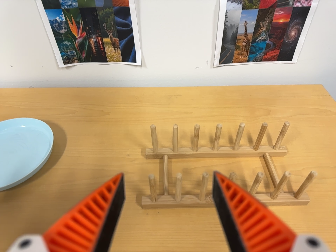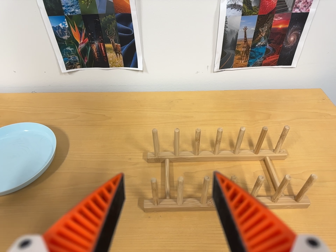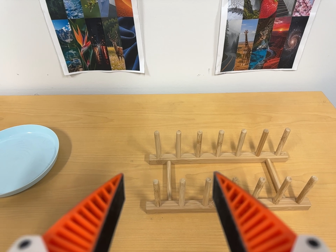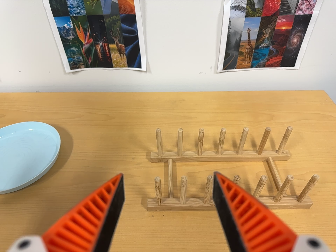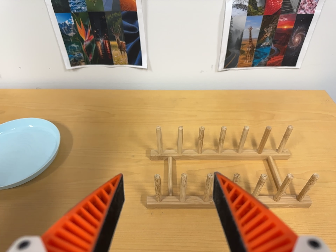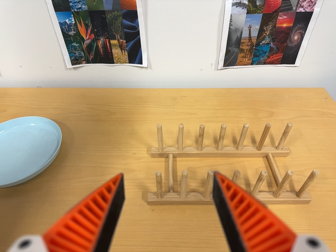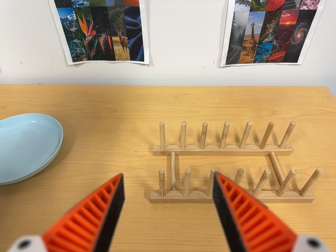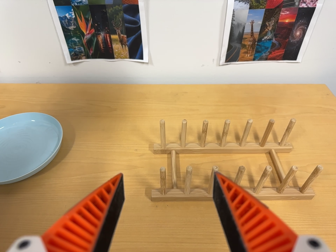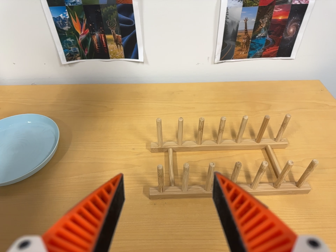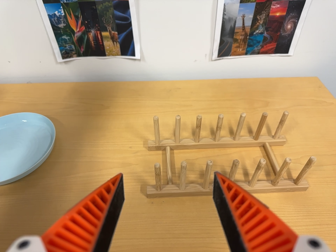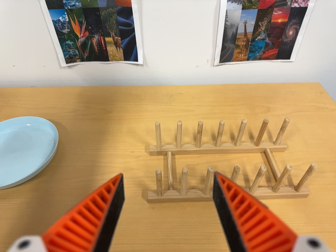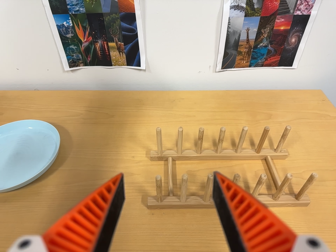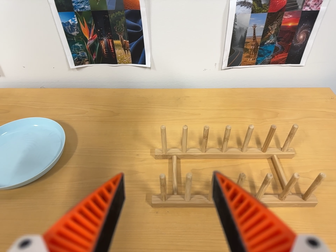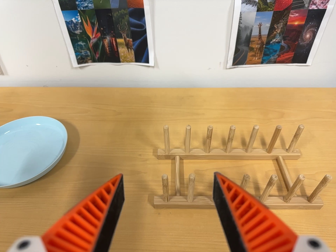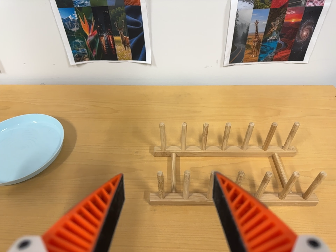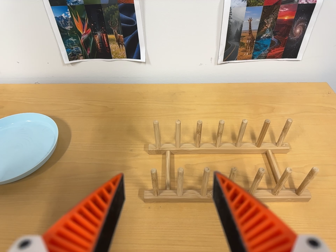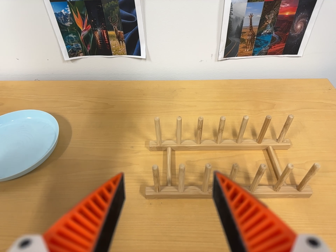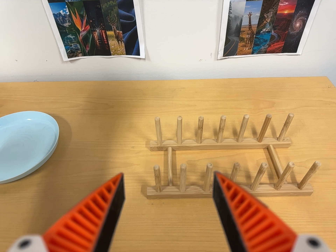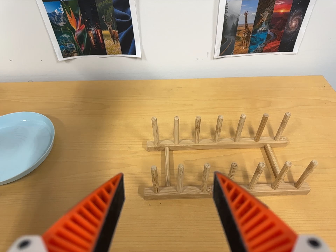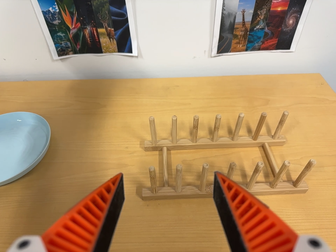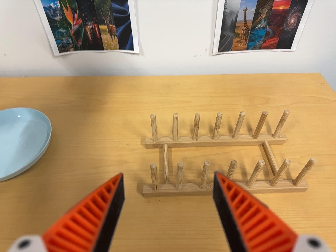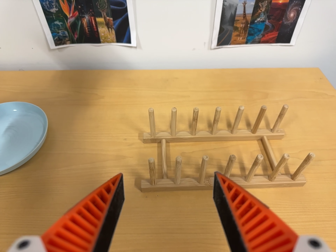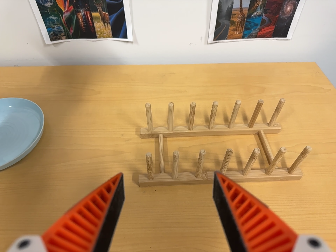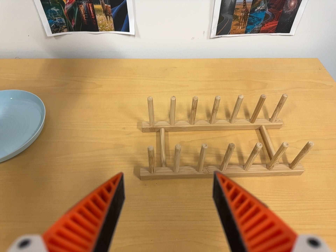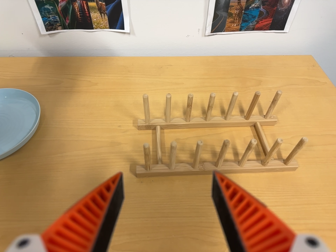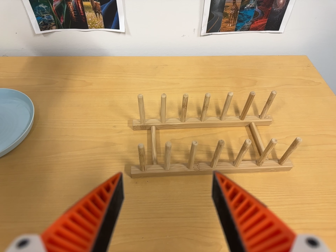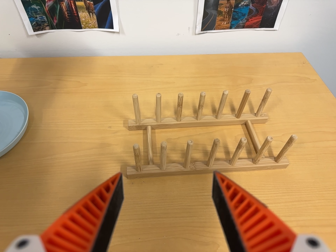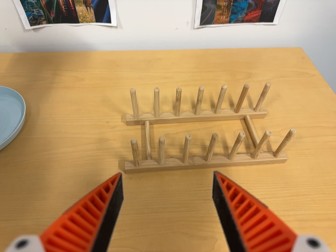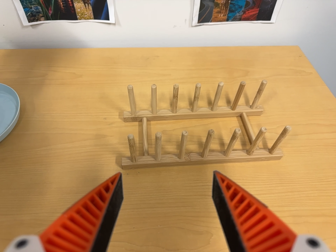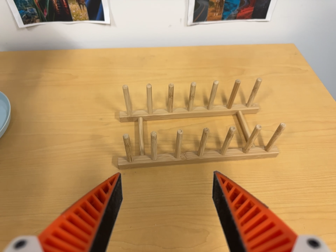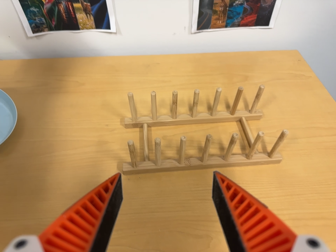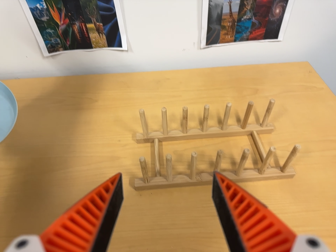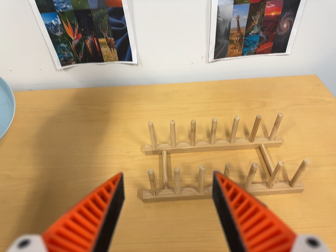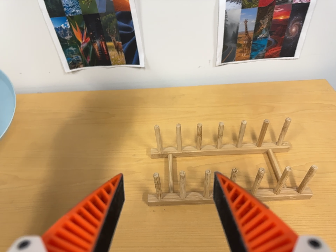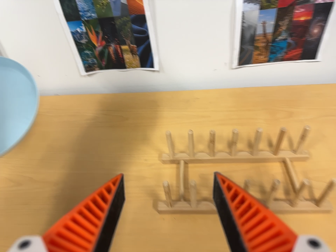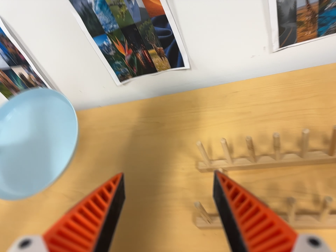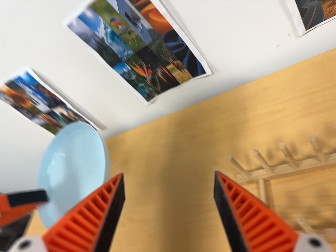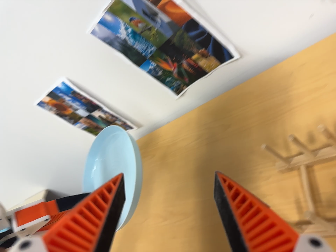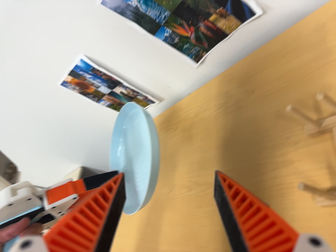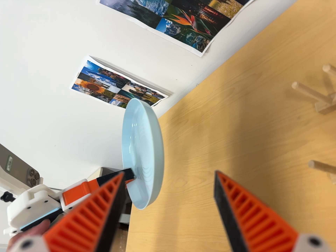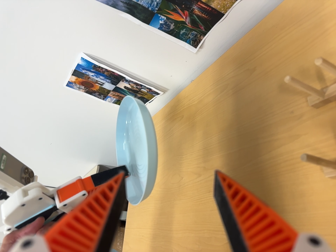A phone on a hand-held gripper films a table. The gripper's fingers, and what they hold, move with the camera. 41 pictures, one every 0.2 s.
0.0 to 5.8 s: The camera shifts only a little, or ends up much as it began.
5.8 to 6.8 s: The camera swings to its left by about 10 degrees, and the scene slides to the right.
6.8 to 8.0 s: The camera pans to its left by about 45 degrees. It travels to its right and toward the top of its view, about 18 cm. Its aim tips toward the bottom of its view by about 15 degrees. It rolls about its line of sight by about 35 degrees, and the scene rotates counterclockwise.
The film runs forward here.
